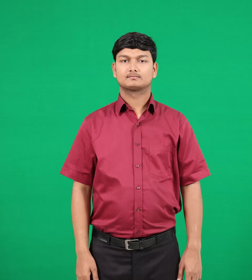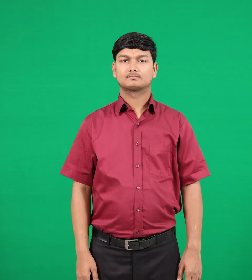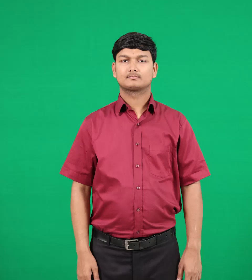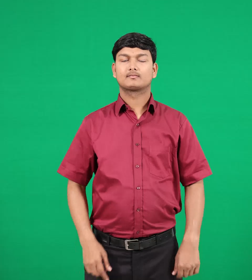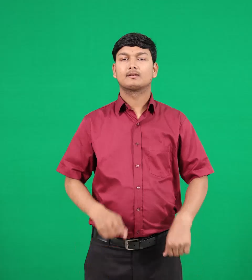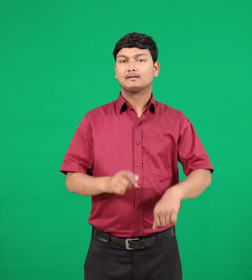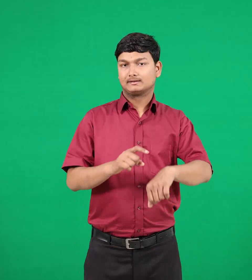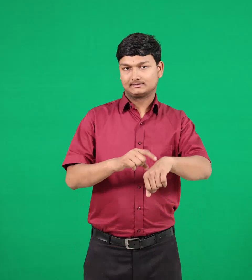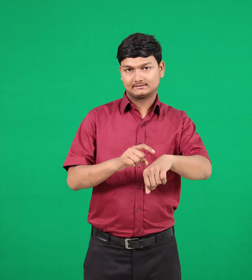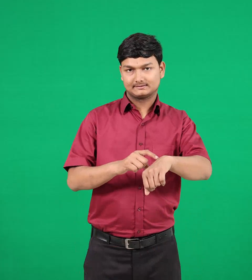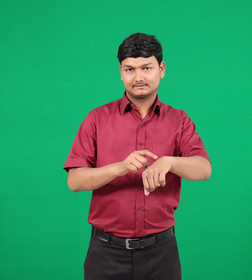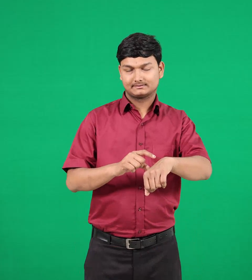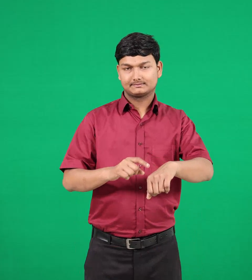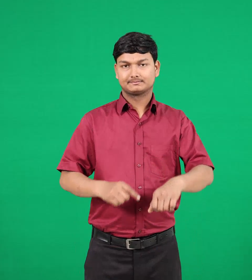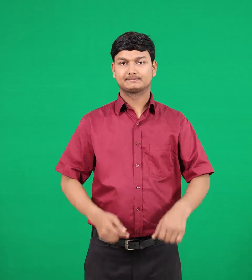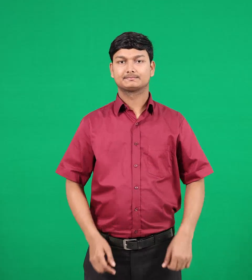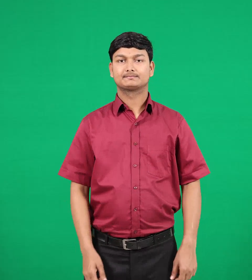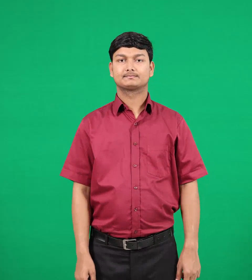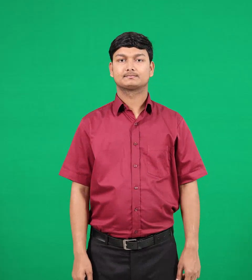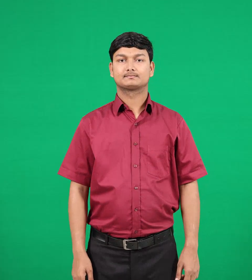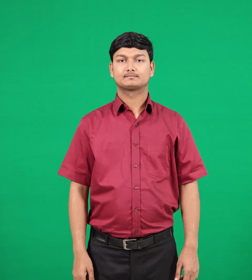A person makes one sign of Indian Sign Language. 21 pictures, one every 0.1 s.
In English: time & watch
